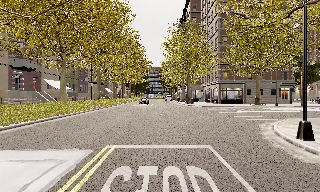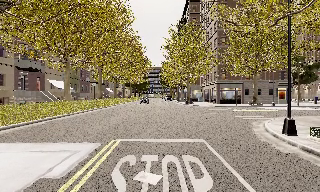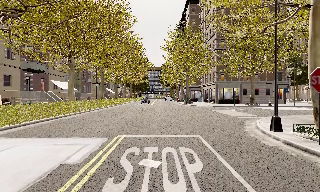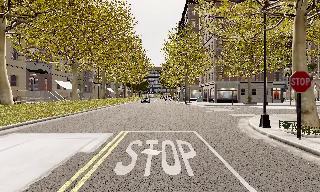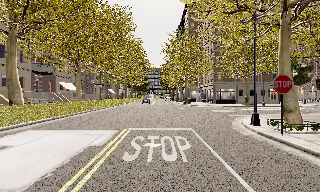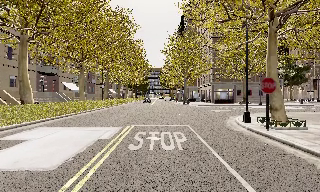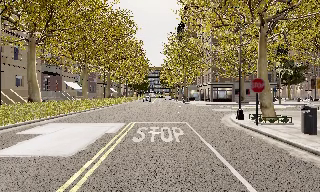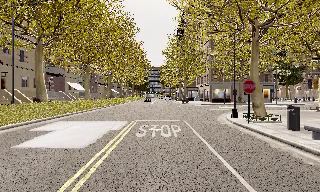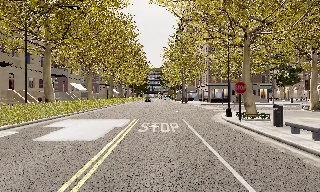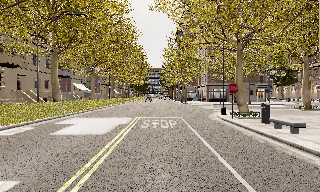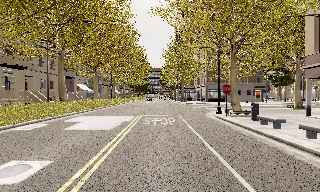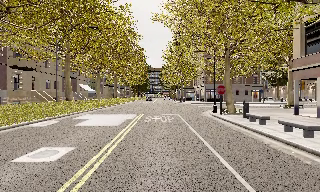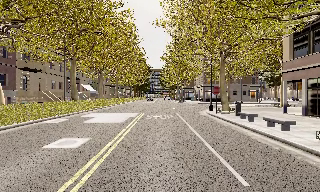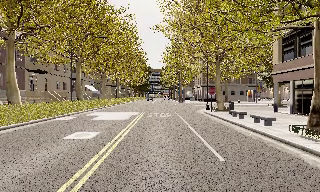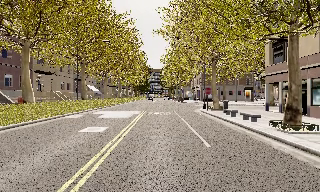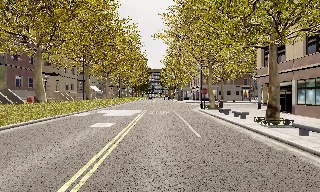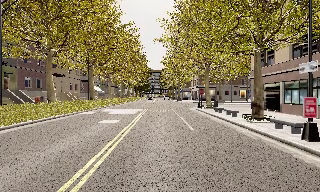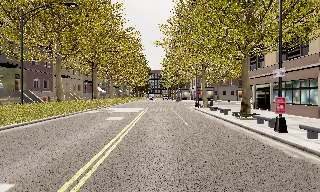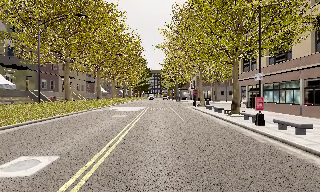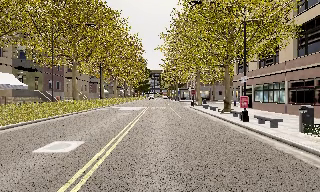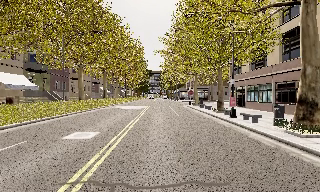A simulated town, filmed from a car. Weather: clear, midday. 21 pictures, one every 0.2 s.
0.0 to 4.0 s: The camera travels backward, about 20 m, so what stands in front gets smaller. It gains speed.
The film runs backward here.
